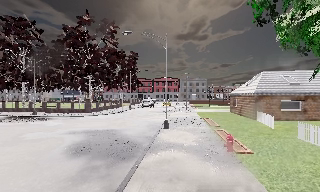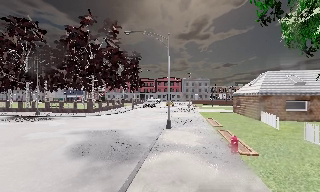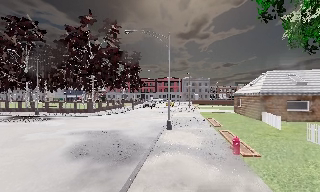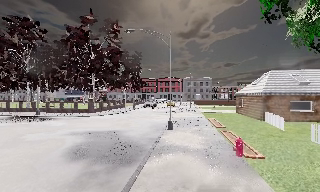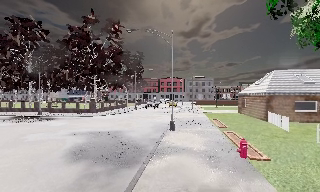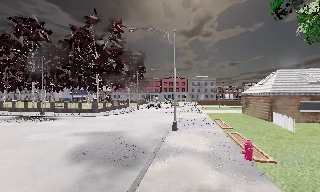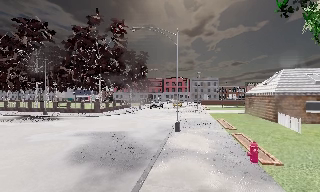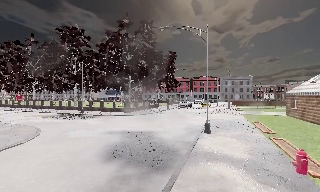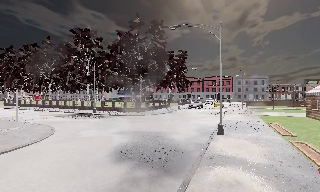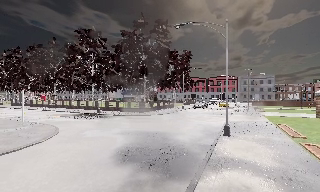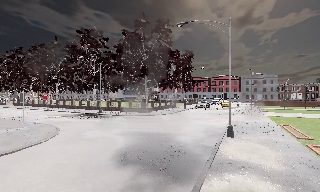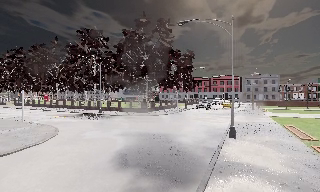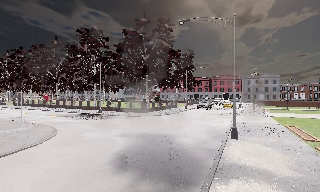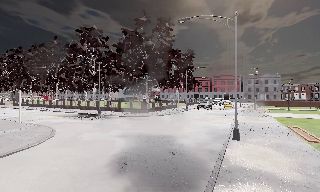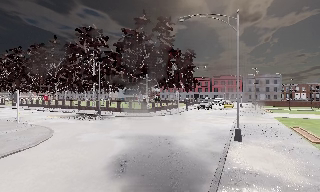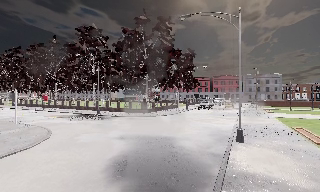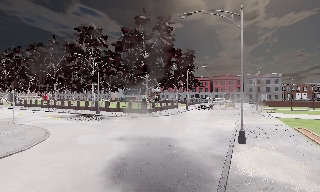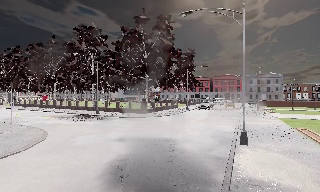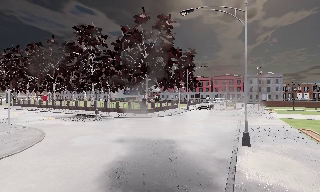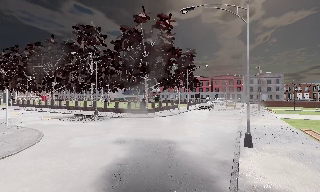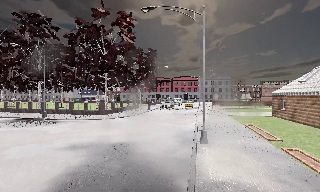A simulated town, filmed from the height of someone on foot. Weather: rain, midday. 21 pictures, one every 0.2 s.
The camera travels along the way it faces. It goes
forward.
0.0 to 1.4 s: The scene slides to the right, as the camera pans about 15 degrees to its left. It travels forward, about 1 m, so what stands in front looms larger.
1.4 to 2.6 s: The camera travels forward, about 1.5 m, so what stands in front looms larger.
2.6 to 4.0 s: The camera swings to its right by about 15 degrees, and the scene slides to the left. It travels forward, about 1.5 m, so what stands in front looms larger.
The film runs forward here.
